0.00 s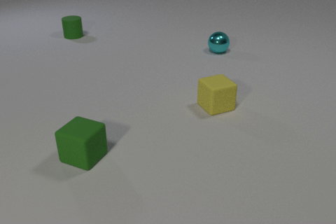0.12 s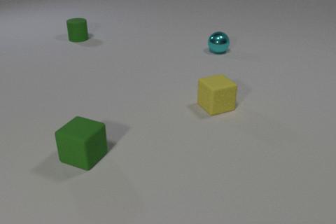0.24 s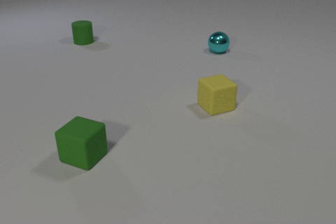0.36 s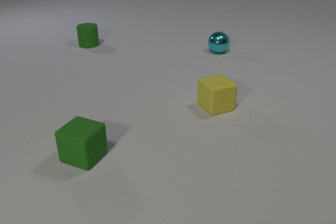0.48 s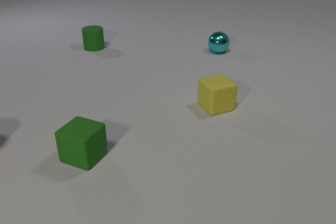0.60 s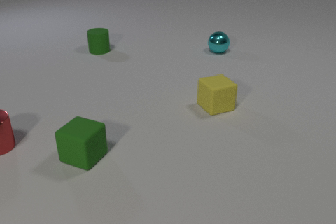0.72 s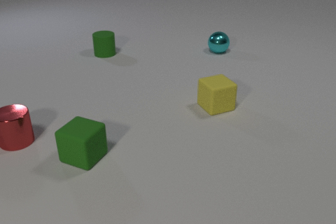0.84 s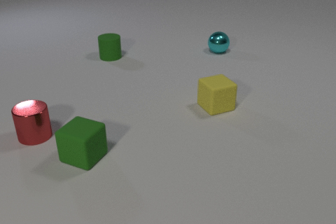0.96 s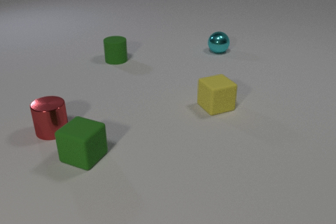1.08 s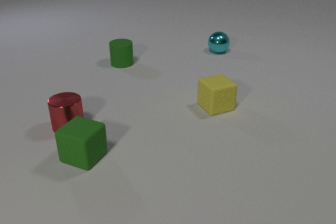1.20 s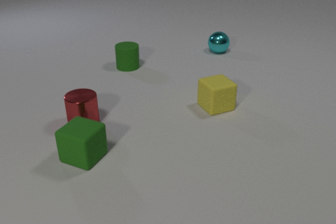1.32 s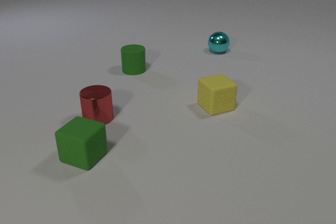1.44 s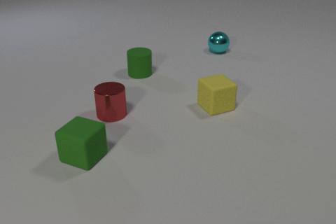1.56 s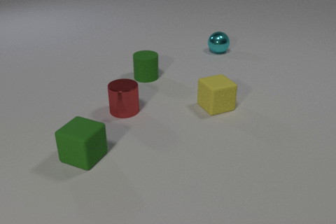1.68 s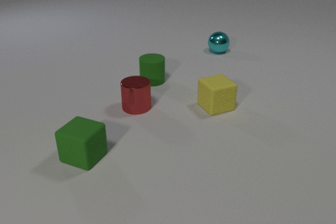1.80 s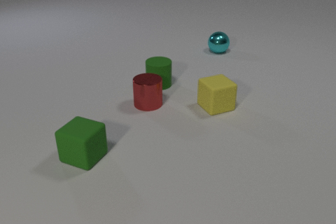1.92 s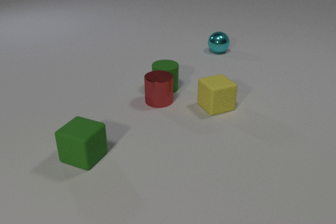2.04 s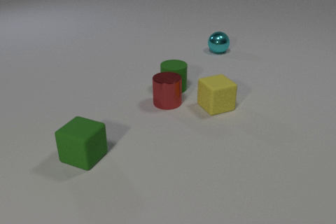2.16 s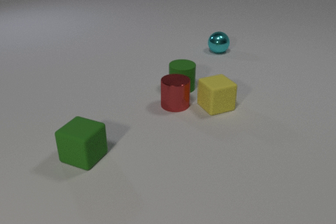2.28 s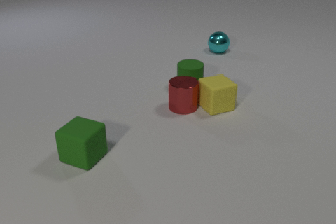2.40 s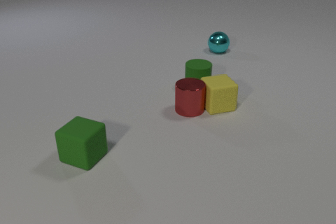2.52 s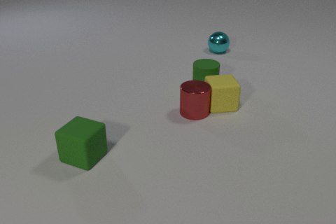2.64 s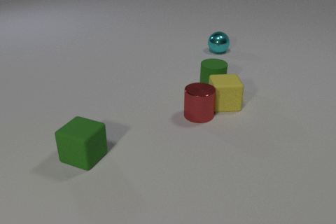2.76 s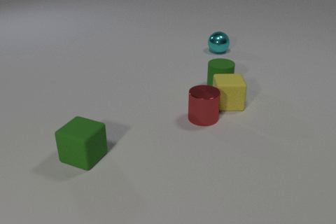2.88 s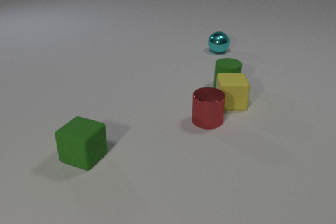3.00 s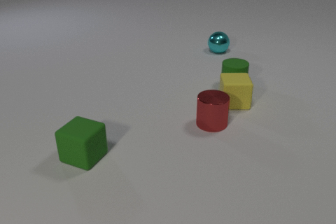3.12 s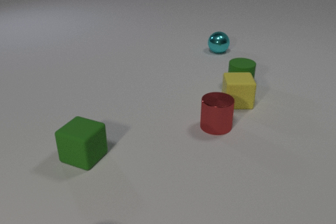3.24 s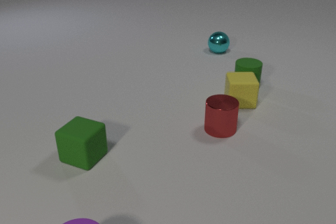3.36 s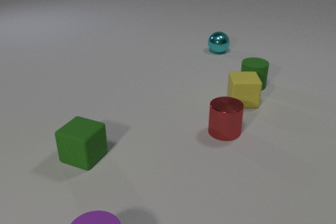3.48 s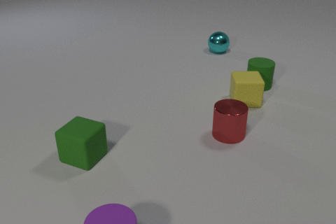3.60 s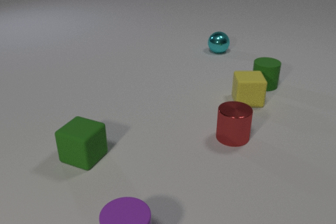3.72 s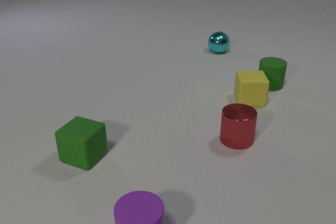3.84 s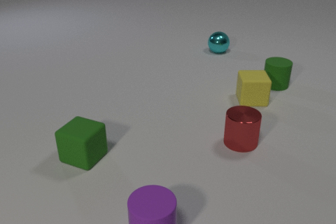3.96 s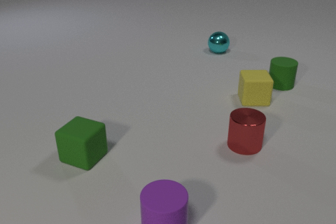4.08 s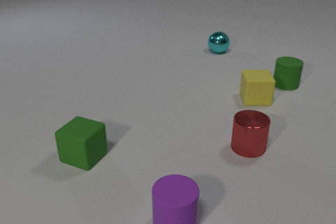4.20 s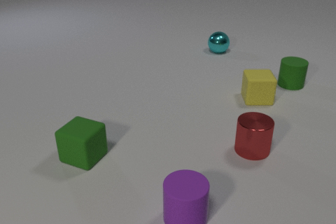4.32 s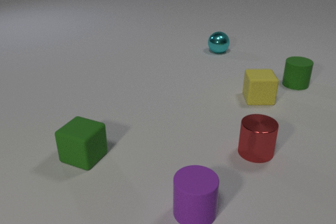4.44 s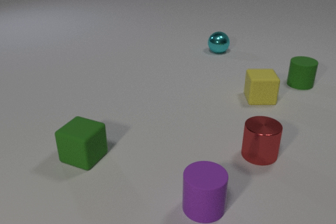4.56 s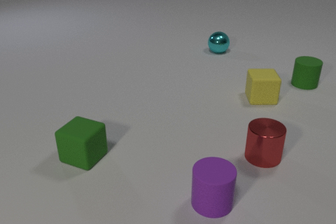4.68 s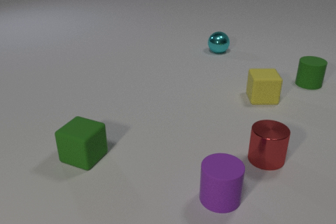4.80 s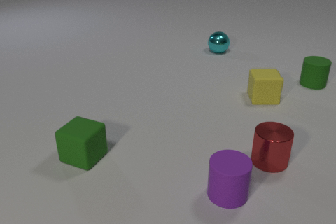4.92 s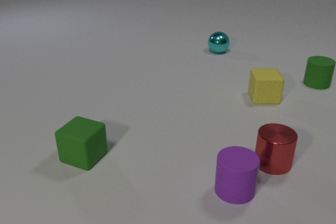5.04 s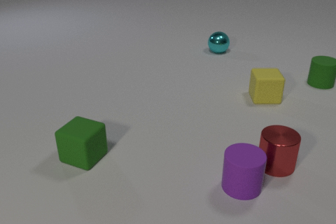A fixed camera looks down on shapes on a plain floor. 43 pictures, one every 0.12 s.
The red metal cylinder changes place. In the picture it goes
to the right.
The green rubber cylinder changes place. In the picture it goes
to the right.
0.00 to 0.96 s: The red metal cylinder comes in at the left edge, slides to the right. The green rubber cylinder slides toward the camera and to the right.
0.96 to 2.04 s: The red metal cylinder slides to the right. The green rubber cylinder slides toward the camera and to the right. The red metal cylinder and the green rubber cylinder collide.
2.04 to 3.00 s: The red metal cylinder slides to the right and toward the camera. The green rubber cylinder slides to the right. The yellow rubber cube slides to the right and away from the camera, spins clockwise seen from above by about 30 degrees, its near face sliding to the left. The red metal cylinder and the yellow rubber cube collide.
3.00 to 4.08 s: The red metal cylinder slides to the right and toward the camera. The green rubber cylinder slides to the right. The yellow rubber cube slides to the right and away from the camera. The purple rubber cylinder comes in at the bottom edge, slides to the right and away from the camera.
4.08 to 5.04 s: The red metal cylinder slides to the right and toward the camera. The green rubber cylinder slides to the right and away from the camera. The yellow rubber cube slides to the right and away from the camera. The purple rubber cylinder slides to the right and away from the camera.
How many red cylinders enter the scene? 1.
What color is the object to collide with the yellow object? red.
What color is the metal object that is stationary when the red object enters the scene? cyan.
